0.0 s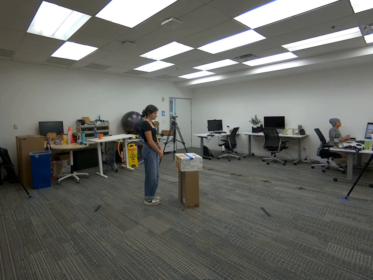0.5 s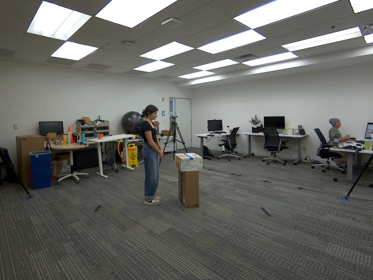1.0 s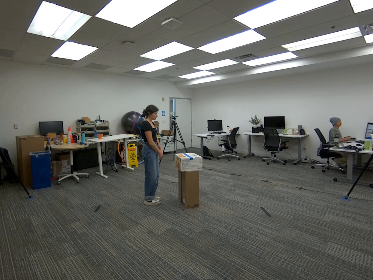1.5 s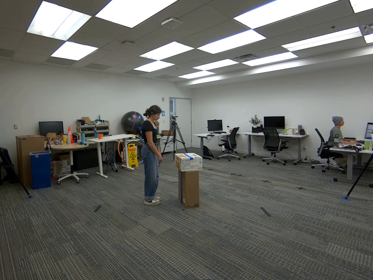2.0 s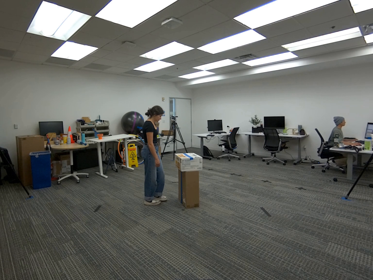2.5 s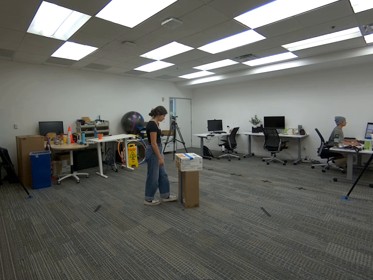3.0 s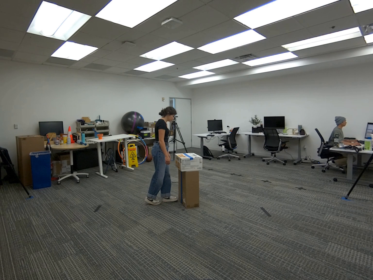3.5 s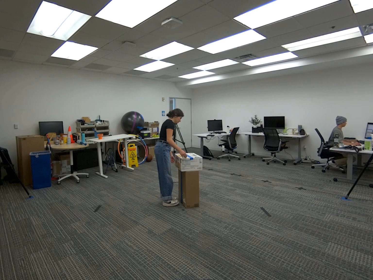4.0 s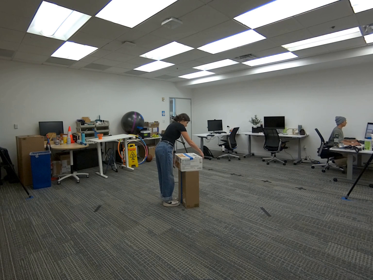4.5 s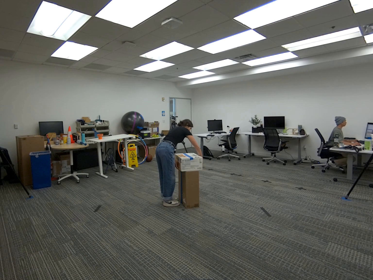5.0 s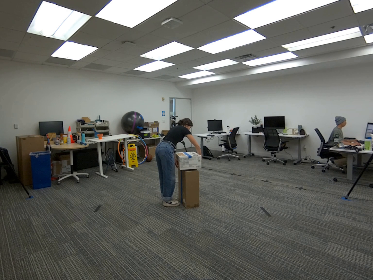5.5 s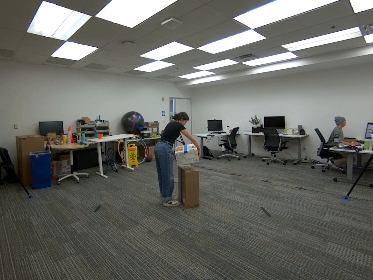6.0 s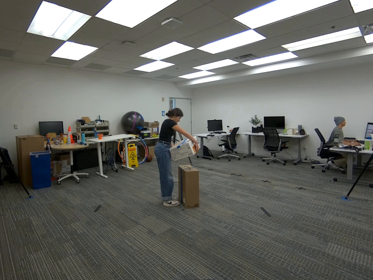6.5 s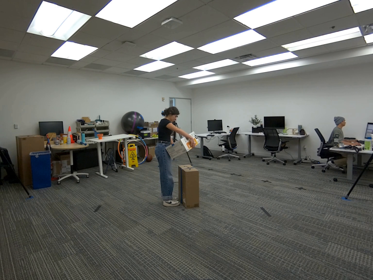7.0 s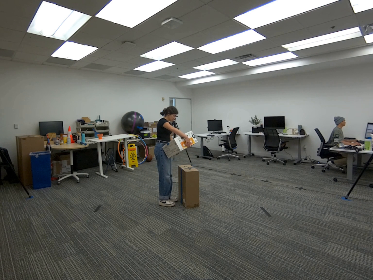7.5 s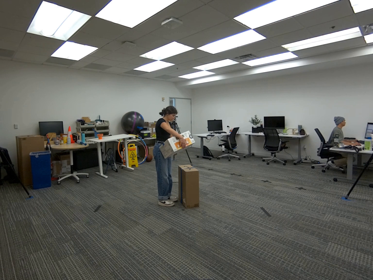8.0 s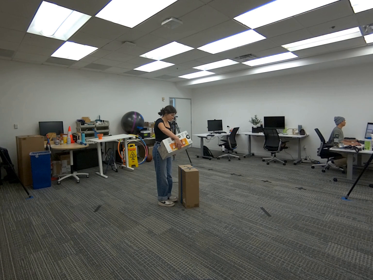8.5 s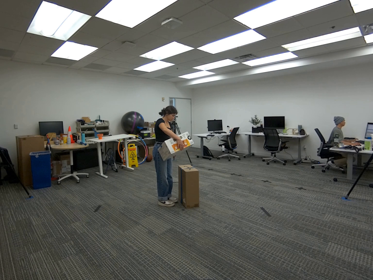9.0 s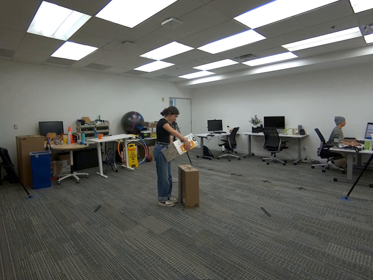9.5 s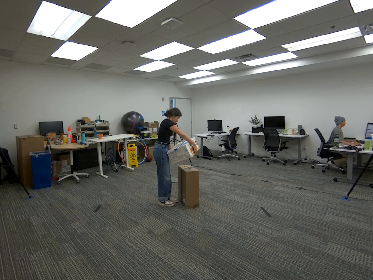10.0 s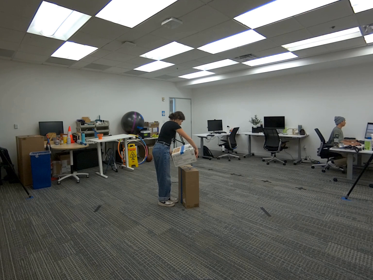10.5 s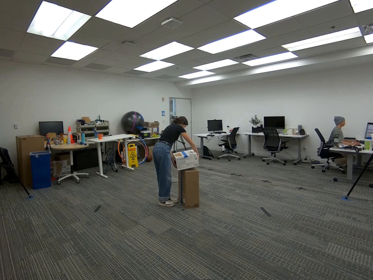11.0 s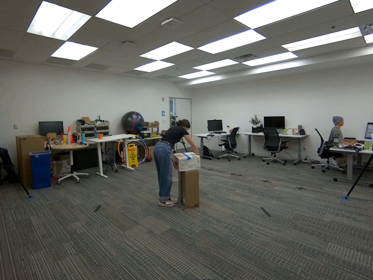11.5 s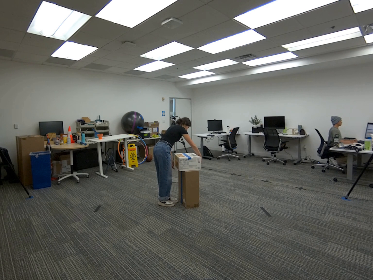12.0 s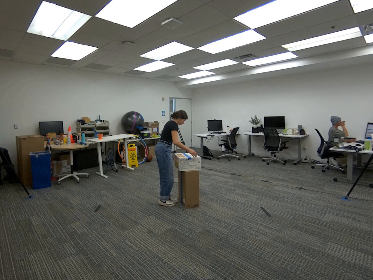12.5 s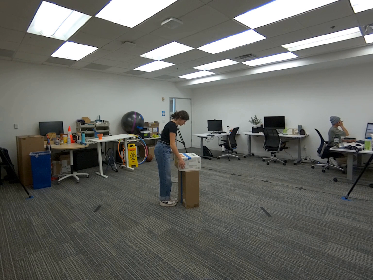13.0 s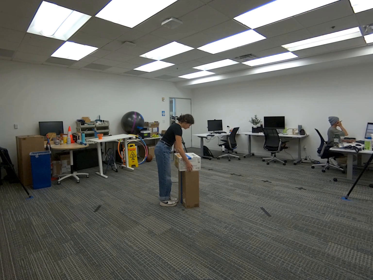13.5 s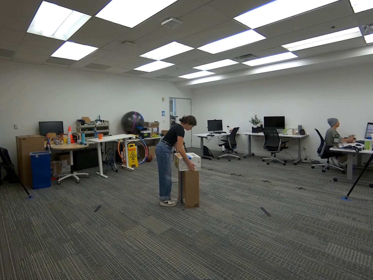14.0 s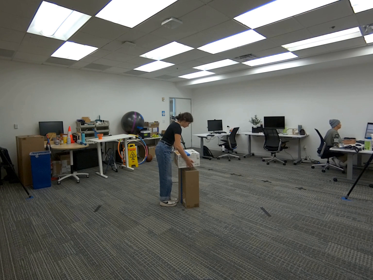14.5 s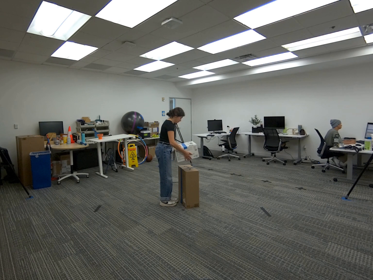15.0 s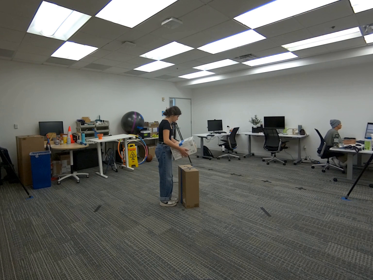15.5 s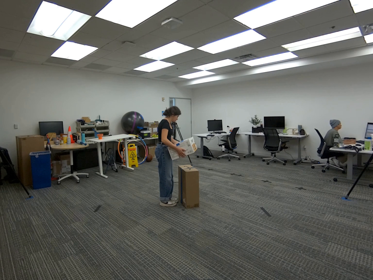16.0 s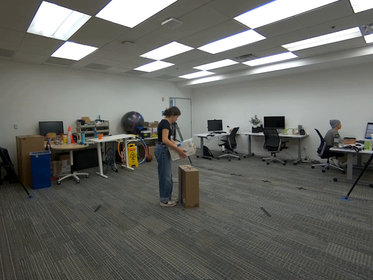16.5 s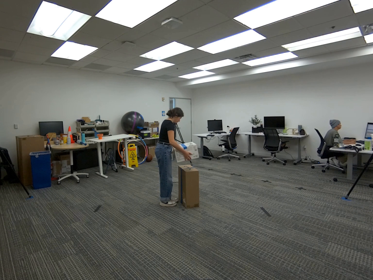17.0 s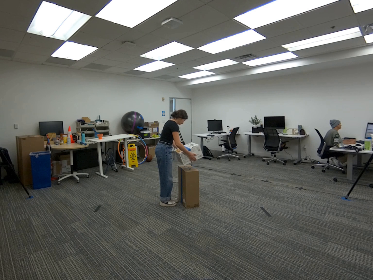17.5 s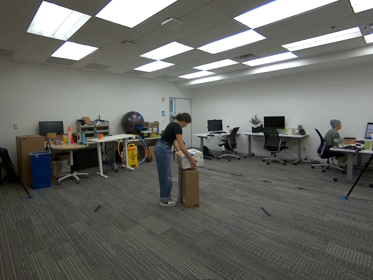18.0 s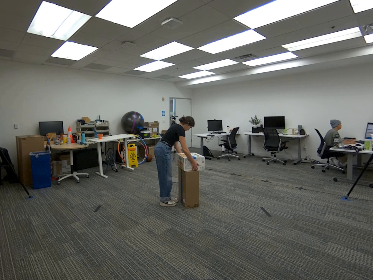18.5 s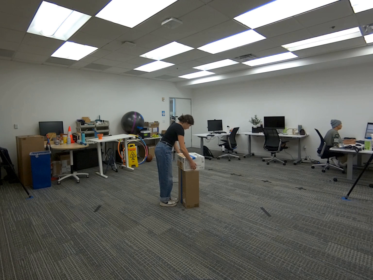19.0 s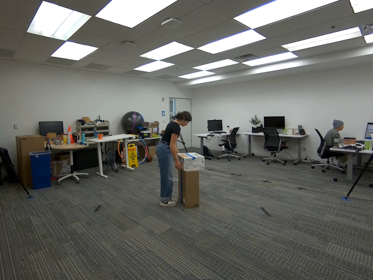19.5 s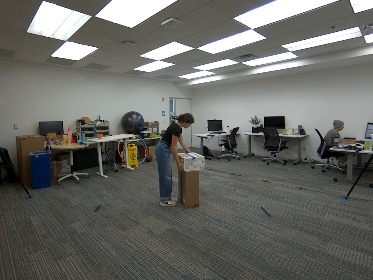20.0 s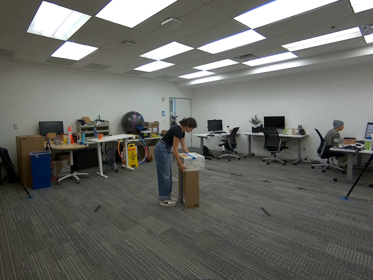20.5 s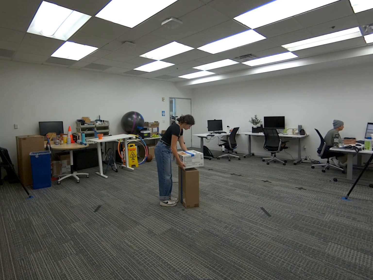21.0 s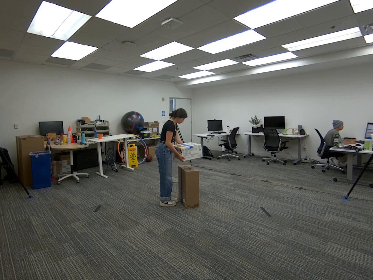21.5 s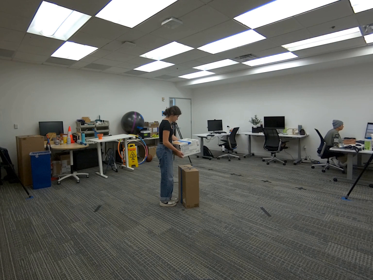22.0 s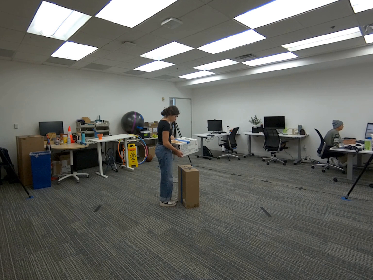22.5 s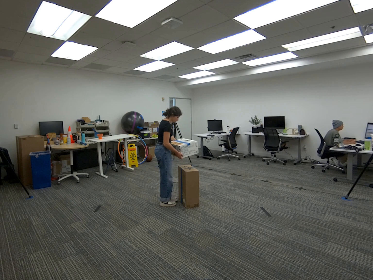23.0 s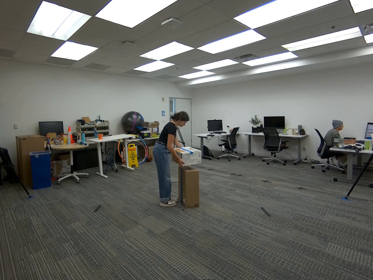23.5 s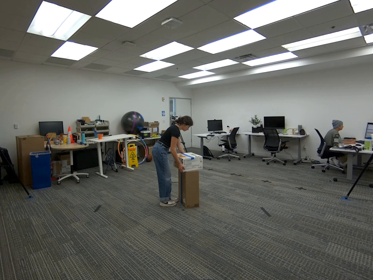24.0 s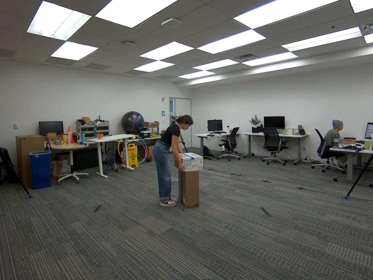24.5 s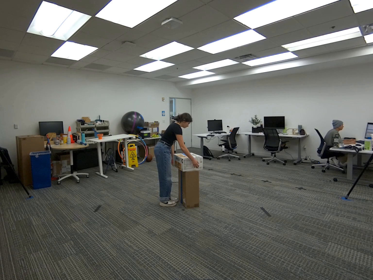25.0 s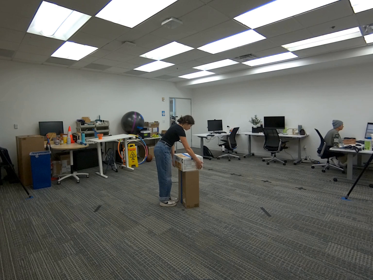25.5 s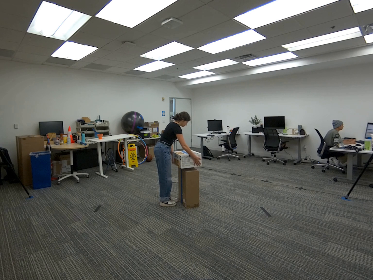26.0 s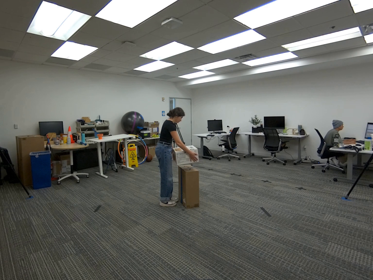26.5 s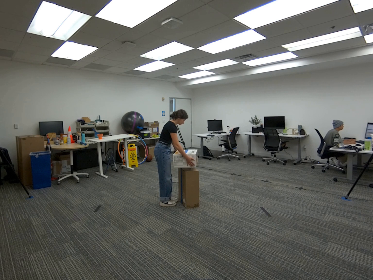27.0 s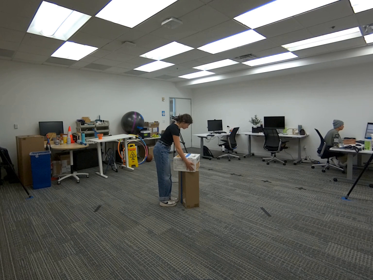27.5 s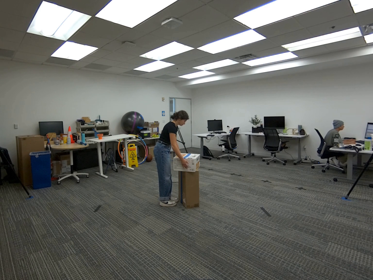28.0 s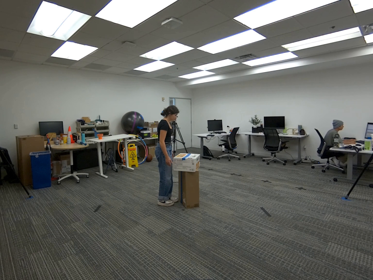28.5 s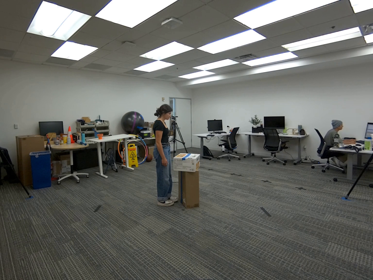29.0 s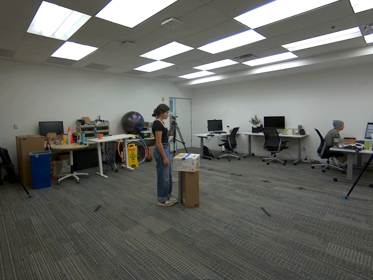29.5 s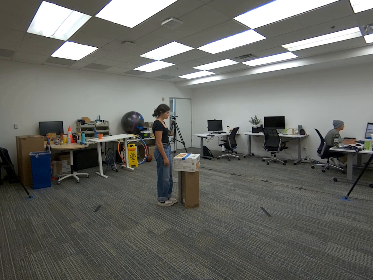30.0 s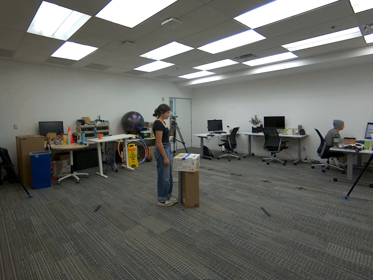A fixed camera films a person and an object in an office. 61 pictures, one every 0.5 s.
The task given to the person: Pick up the snack box on top of the big brown cardboard box, hold the snack box and then place the snack box back on the big cardboard box.
